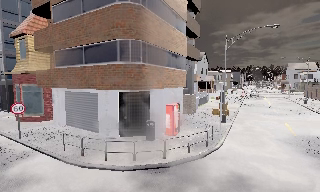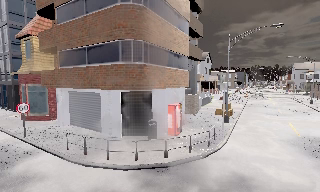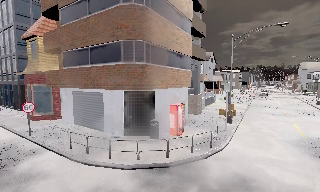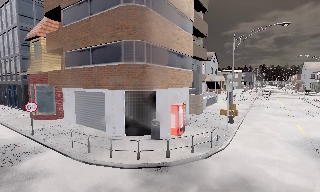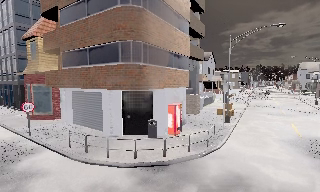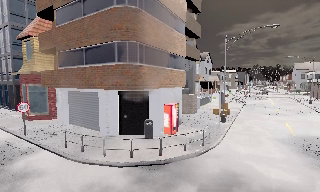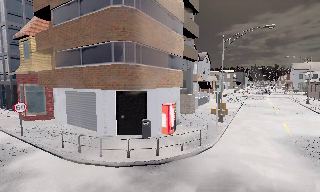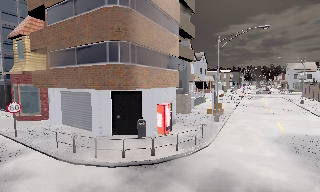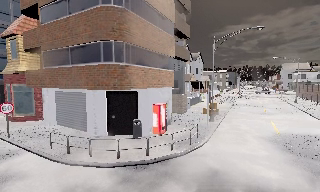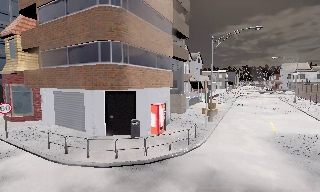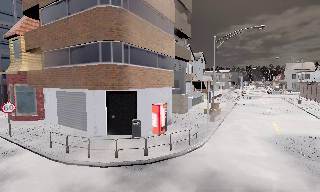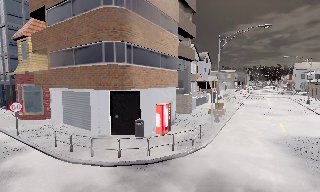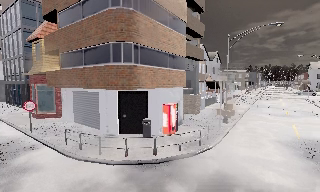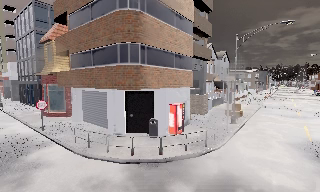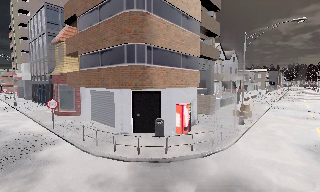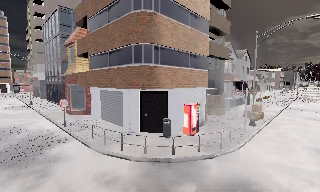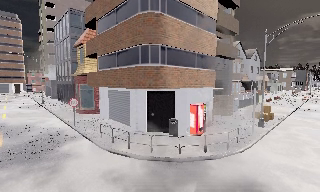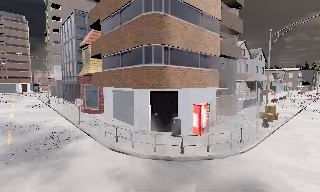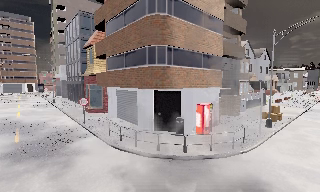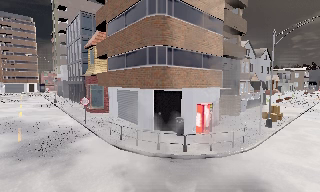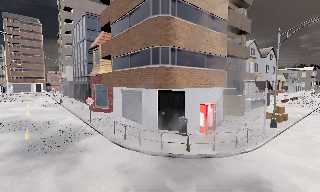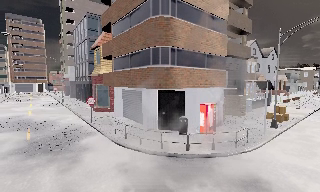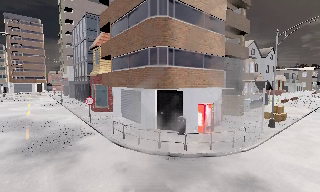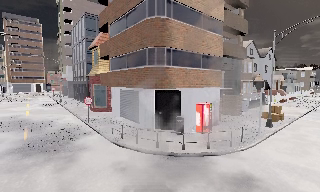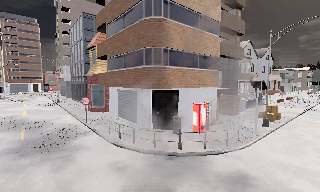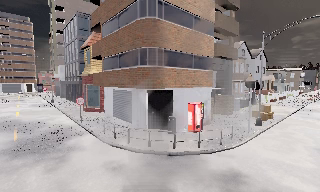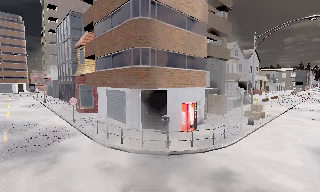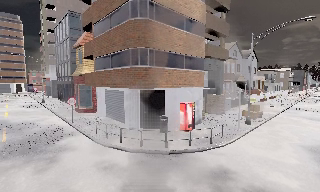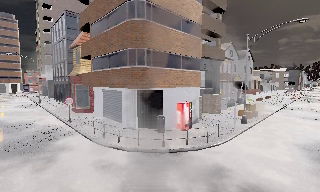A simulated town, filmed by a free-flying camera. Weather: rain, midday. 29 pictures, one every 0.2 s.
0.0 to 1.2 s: The camera shifts only a little, or ends up much as it began.
1.2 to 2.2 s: The camera travels to its right, about 0.5 m, so close, fixed things drift to the left.
2.2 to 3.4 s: The camera swings to its left by about 15 degrees, and the scene slides to the right.
3.4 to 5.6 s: The camera travels backward and to its right, about 1 m, so what stands in front gets smaller.
The film runs backward here.
